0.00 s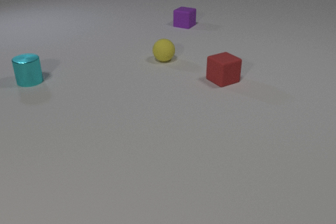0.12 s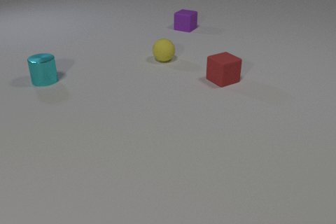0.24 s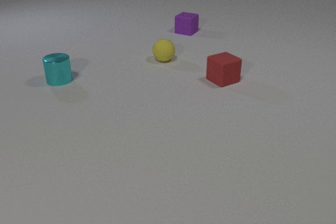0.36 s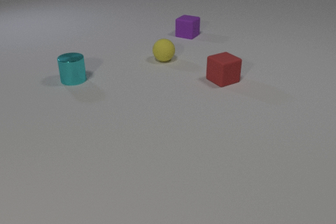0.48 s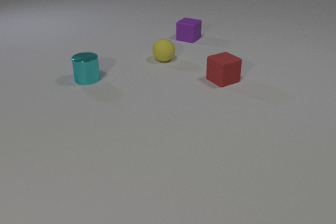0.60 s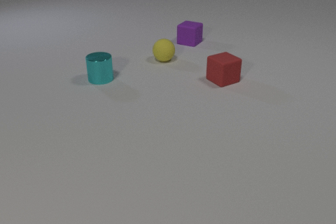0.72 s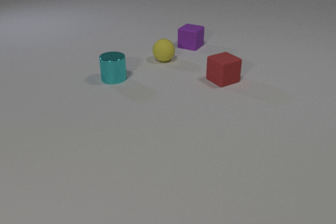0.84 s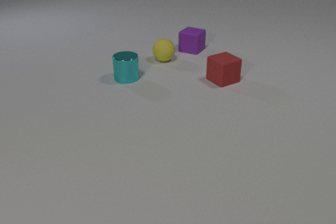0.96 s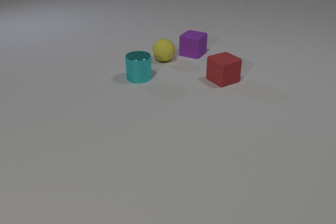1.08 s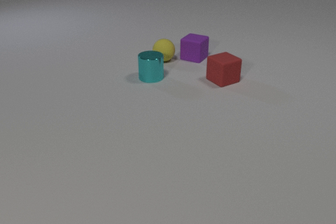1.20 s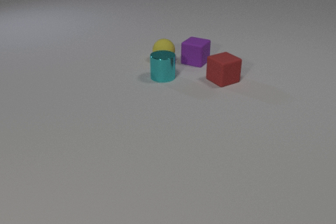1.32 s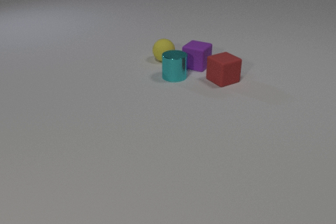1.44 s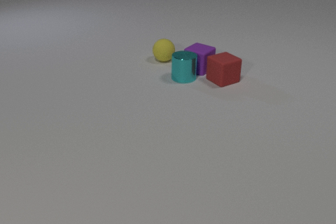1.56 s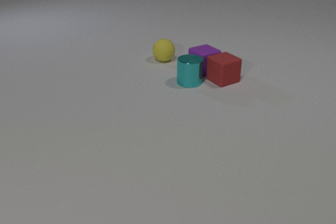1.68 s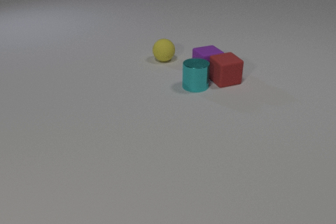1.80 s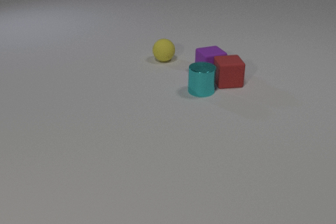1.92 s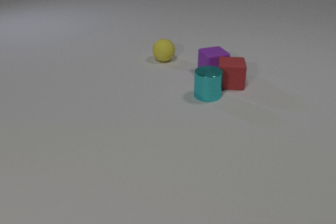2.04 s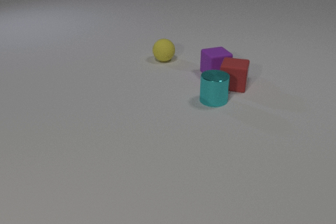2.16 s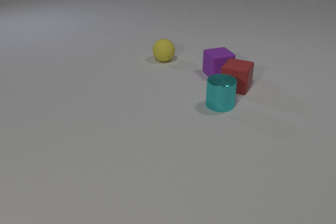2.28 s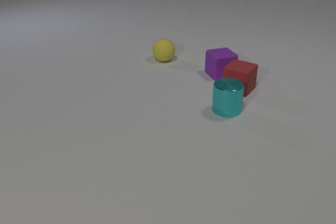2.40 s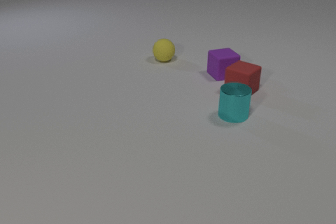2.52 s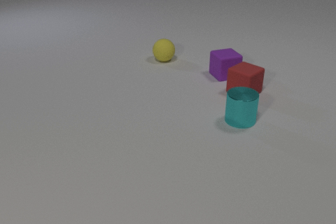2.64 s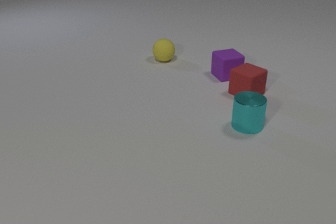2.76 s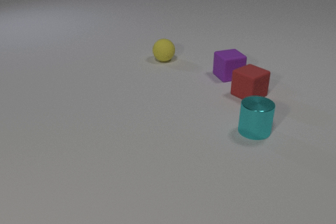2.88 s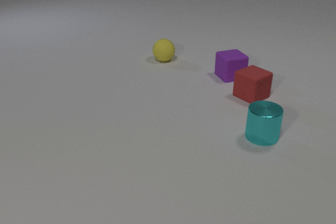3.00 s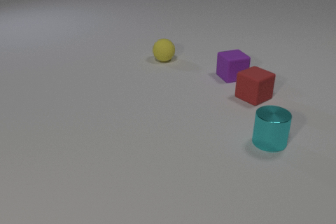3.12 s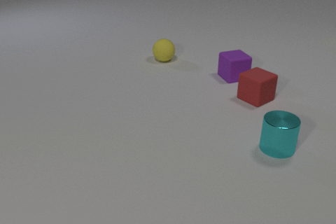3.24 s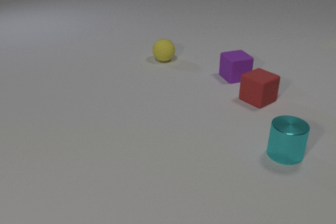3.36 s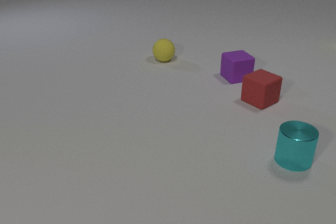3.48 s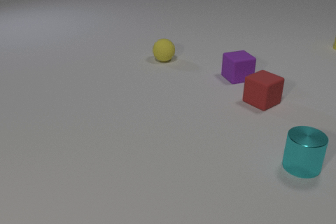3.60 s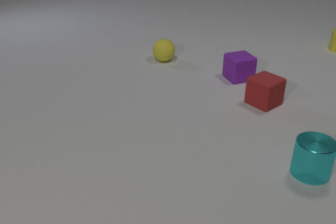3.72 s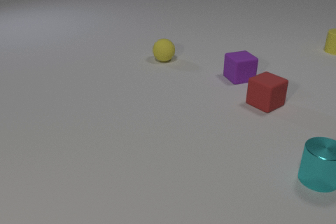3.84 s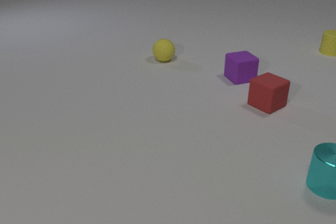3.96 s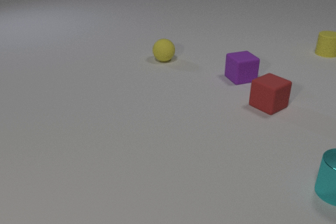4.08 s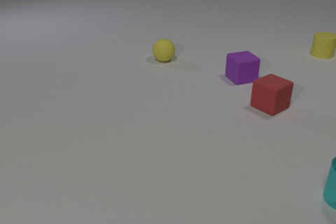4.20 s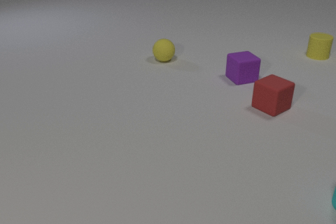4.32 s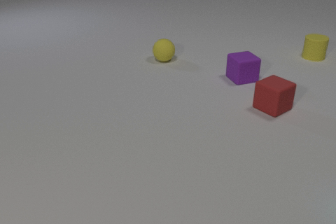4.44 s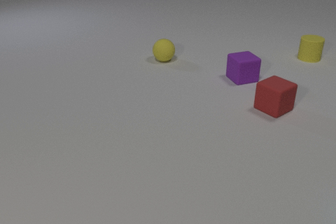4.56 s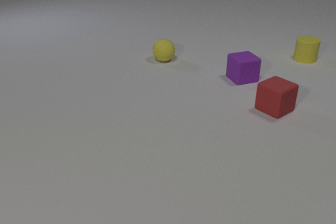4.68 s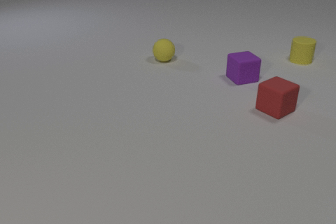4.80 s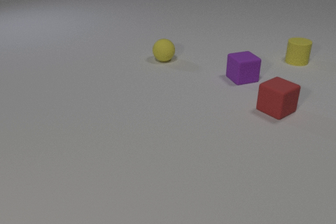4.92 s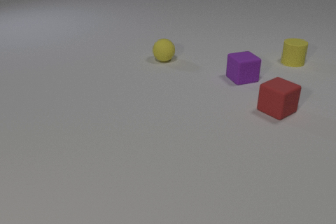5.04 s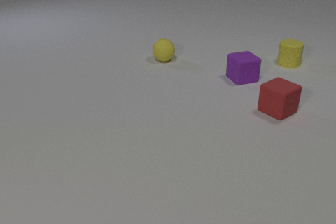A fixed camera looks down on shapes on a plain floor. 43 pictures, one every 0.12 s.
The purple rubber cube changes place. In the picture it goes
toward the camera.
The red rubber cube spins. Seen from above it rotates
clockwise.
0.00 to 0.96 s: The purple rubber cube slides toward the camera. The cyan metal cylinder slides to the right.
0.96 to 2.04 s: The purple rubber cube slides toward the camera and to the right, spins clockwise seen from above by about 45 degrees, its near face sliding to the left. The cyan metal cylinder slides to the right and toward the camera. The red rubber cube slides toward the camera and to the right, spins so that its near face slides to the left, clockwise seen from above. The purple rubber cube and the cyan metal cylinder collide. The purple rubber cube and the red rubber cube collide.
2.04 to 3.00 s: The purple rubber cube slides to the right. The cyan metal cylinder slides toward the camera and to the right. The red rubber cube slides toward the camera and to the right, spins so that its near face slides to the left, clockwise seen from above.
3.00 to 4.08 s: The purple rubber cube slides to the right. The cyan metal cylinder slides to the right and toward the camera. The red rubber cube slides to the right and toward the camera. The yellow rubber cylinder comes in at the right edge, slides toward the camera and to the left.
4.08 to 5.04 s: The cyan metal cylinder slides to the right and toward the camera, leaves at the right edge. The red rubber cube slides to the right and toward the camera. The yellow rubber cylinder slides toward the camera and to the left.
What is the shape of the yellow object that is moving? cylinder.
Are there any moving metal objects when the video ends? no.
What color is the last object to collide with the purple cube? red.
